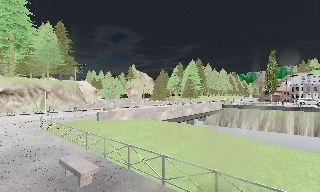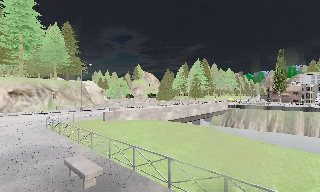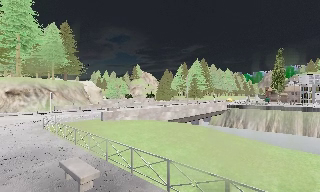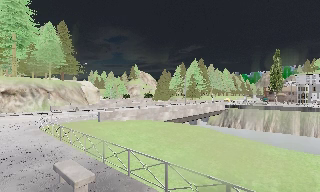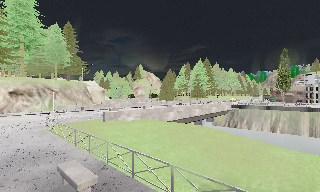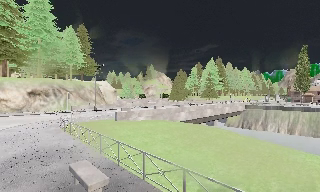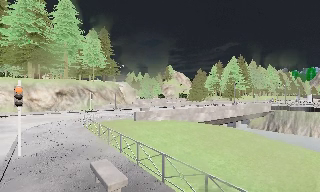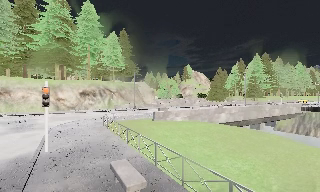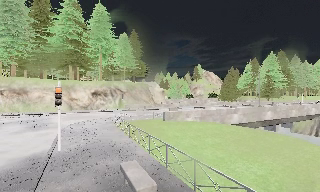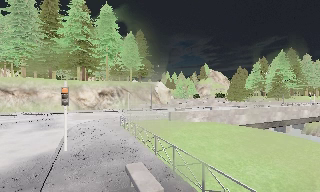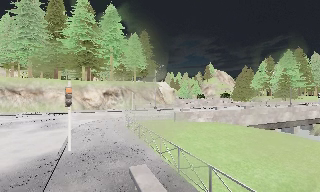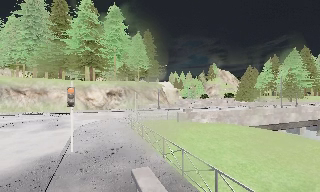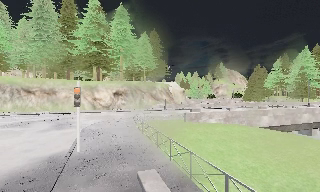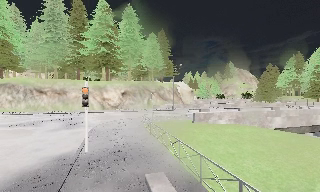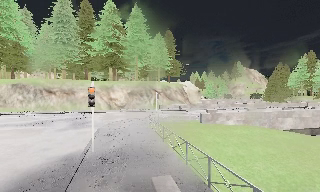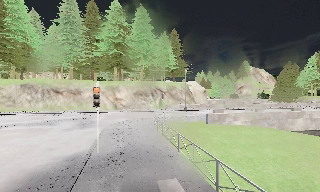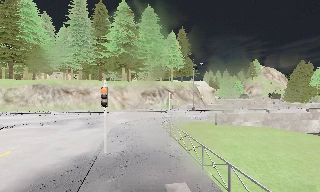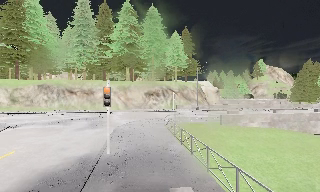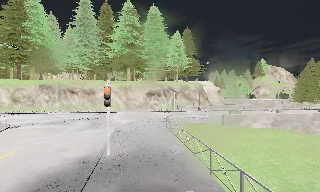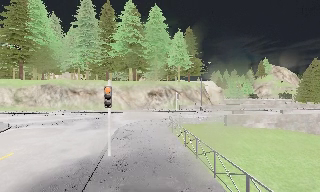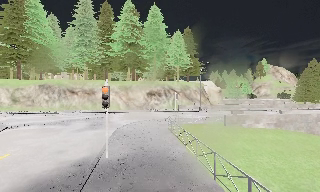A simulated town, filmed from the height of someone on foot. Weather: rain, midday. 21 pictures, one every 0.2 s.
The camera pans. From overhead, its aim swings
counterclockwise.
The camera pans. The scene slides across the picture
to the right.
0.0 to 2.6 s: The scene slides to the right, as the camera pans about 35 degrees to its left. It travels forward, about 2 m.
2.6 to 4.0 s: The camera travels forward, about 1 m, so what stands in front looms larger.
The film runs forward here.
